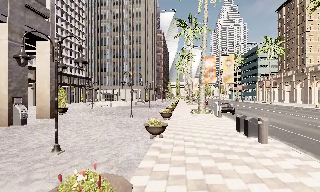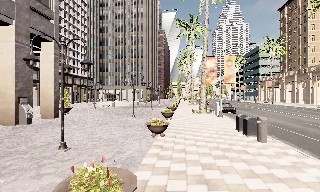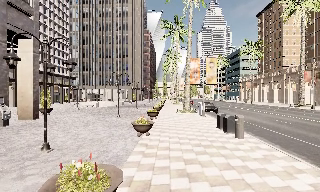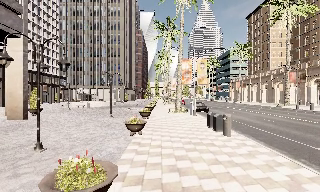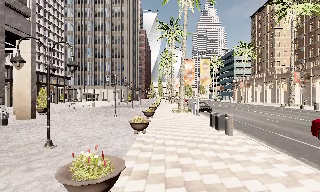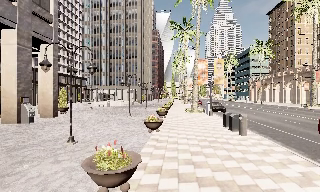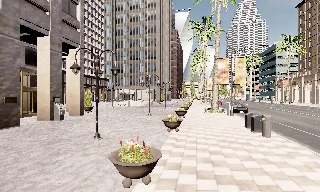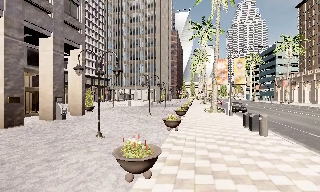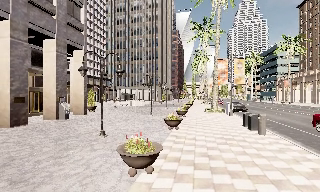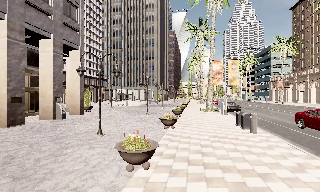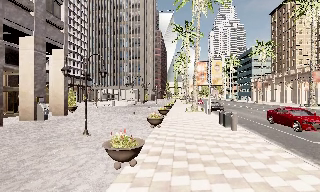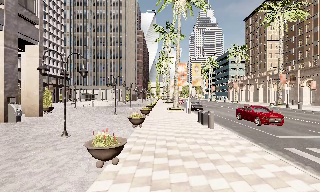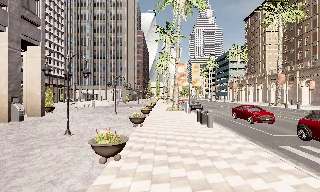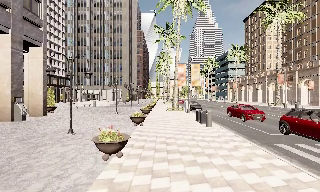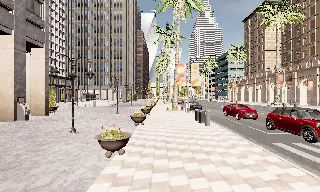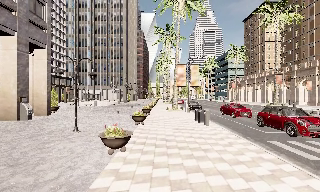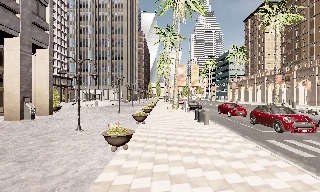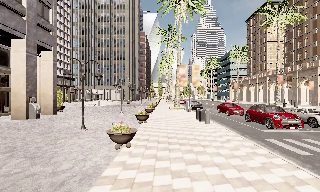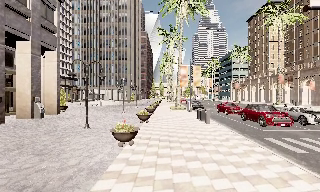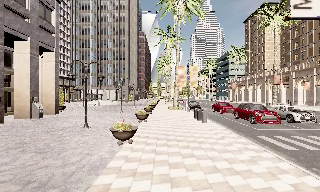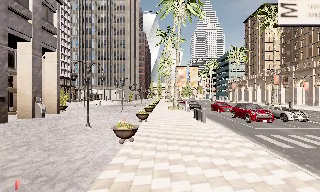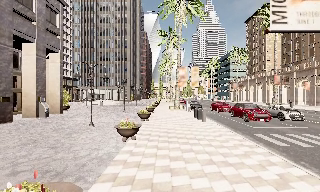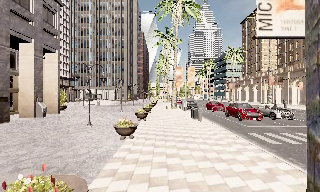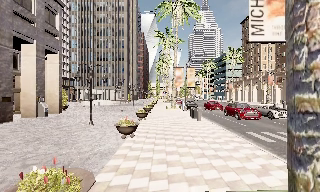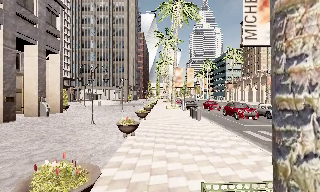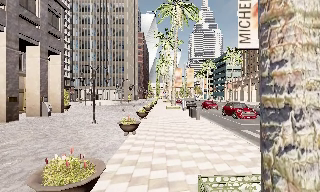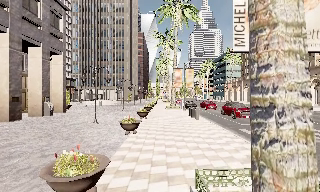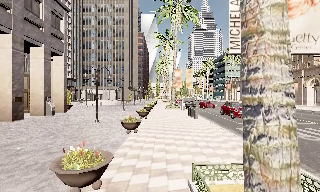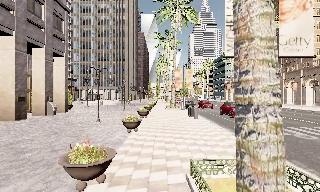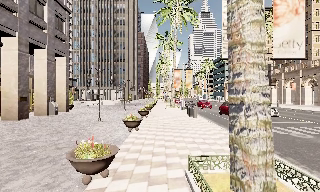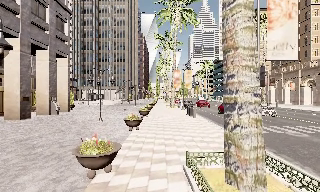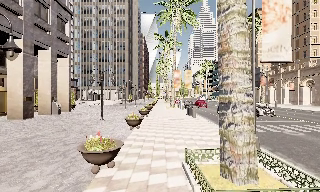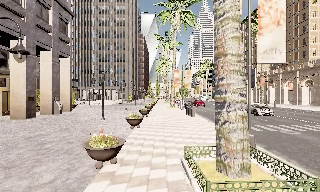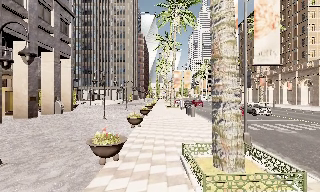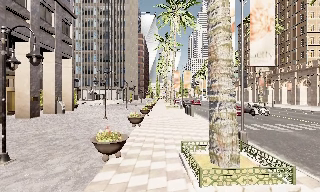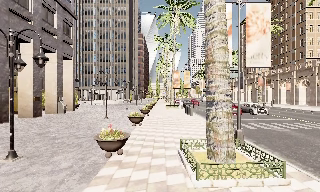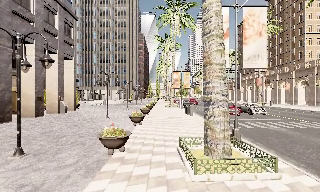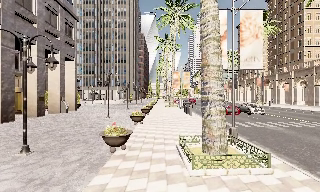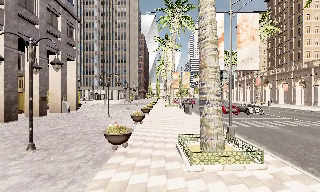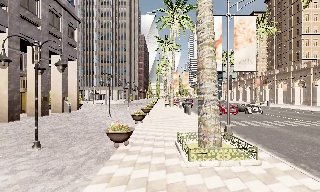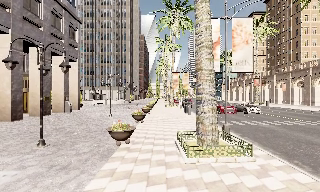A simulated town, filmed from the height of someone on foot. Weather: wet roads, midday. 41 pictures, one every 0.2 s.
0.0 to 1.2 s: The camera travels backward, about 1.5 m, so what stands in front gets smaller.
1.2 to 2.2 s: The scene slides to the left, as the camera pans about 10 degrees to its right. It travels backward, about 1.5 m, so what stands in front gets smaller.
2.2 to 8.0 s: The camera travels backward, about 8 m, so what stands in front gets smaller.
The film runs backward here.
